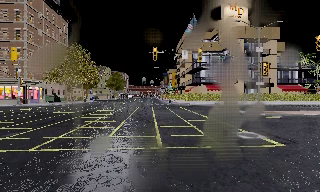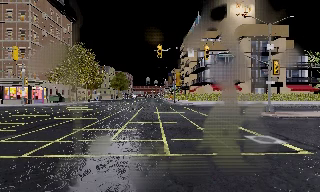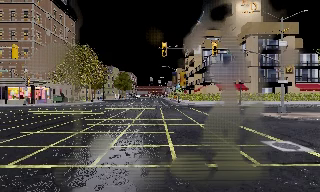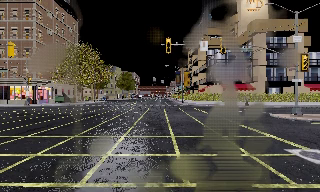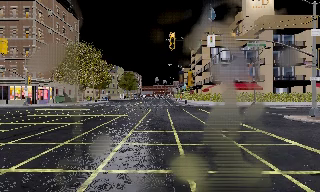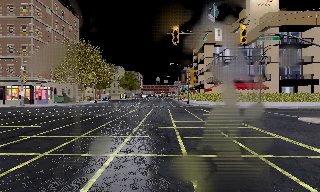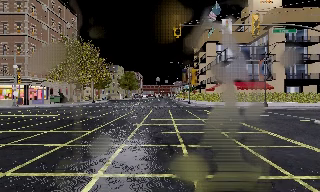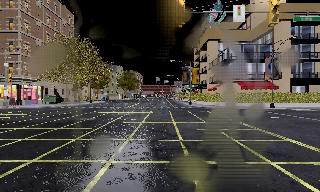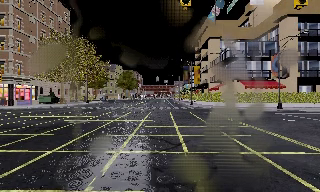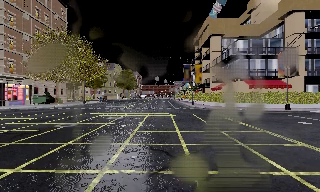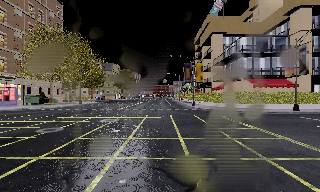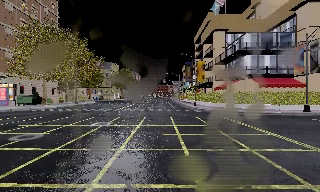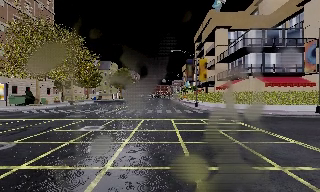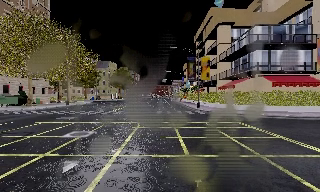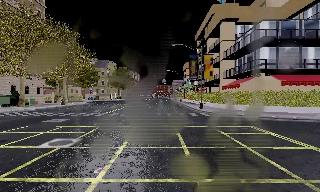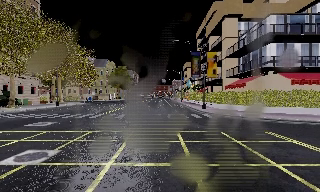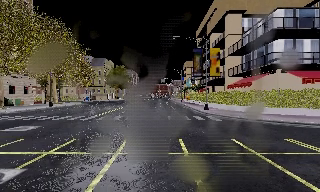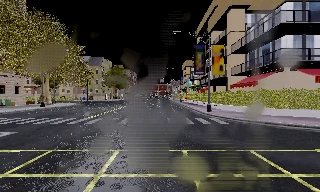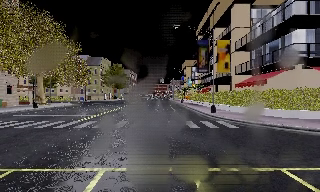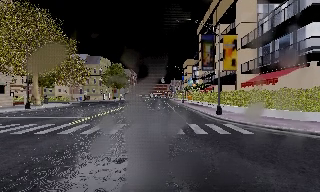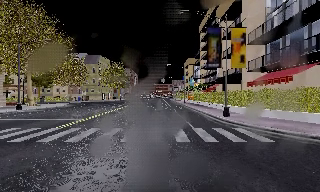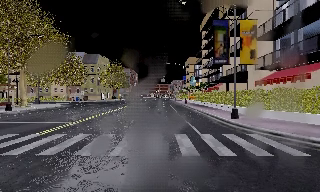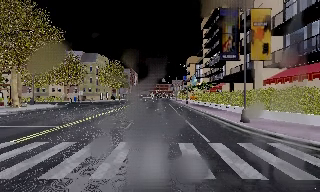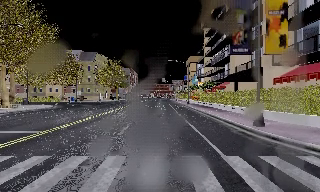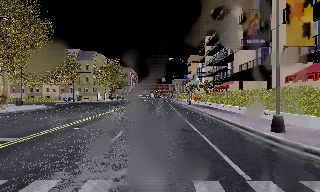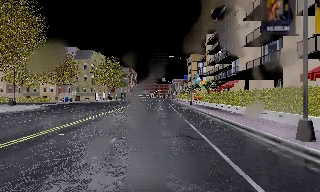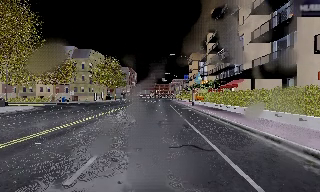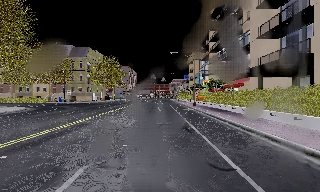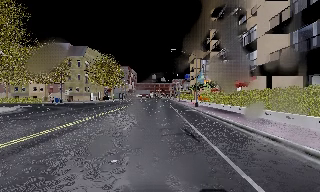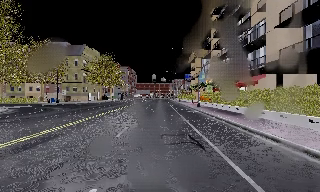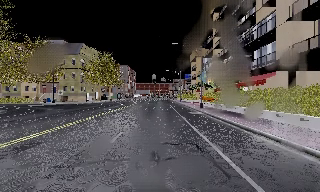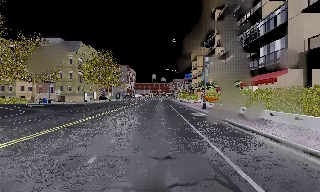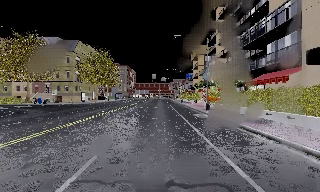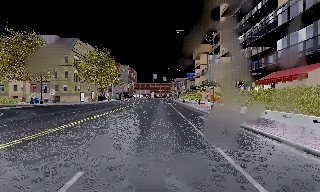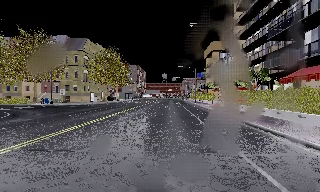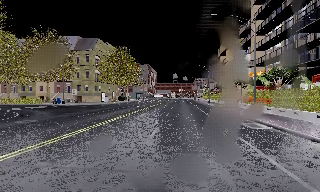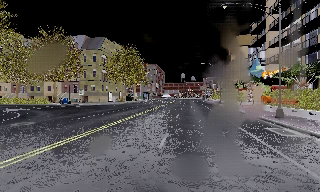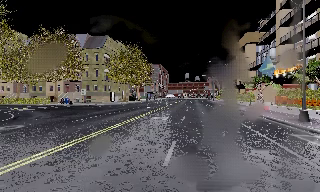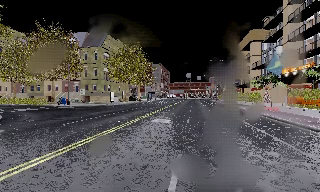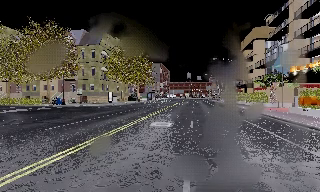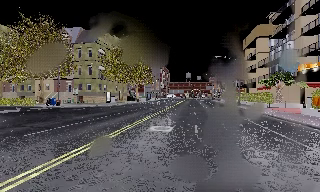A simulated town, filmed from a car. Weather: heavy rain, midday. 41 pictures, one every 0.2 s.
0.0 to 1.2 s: The camera travels forward, about 5 m, so what stands in front looms larger. It gains speed.
1.2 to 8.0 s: The camera pans to its left, which is counterclockwise from overhead, by about 10 degrees. It travels forward, about 45 m, so what stands in front looms larger.
The film runs forward here.
